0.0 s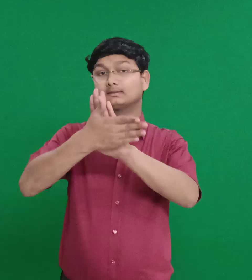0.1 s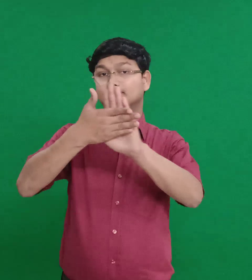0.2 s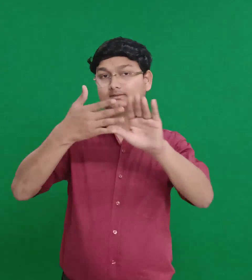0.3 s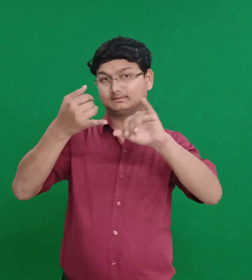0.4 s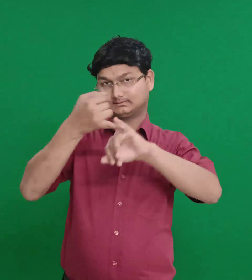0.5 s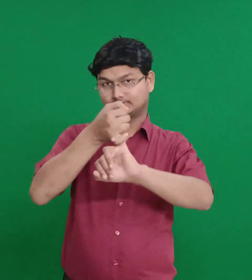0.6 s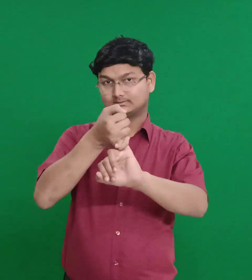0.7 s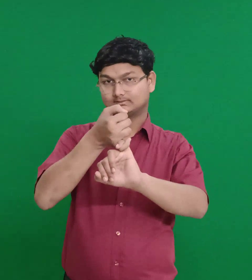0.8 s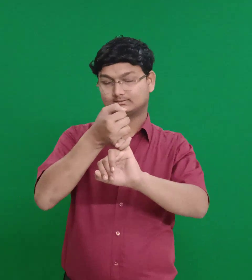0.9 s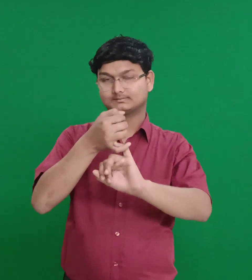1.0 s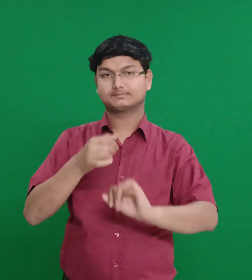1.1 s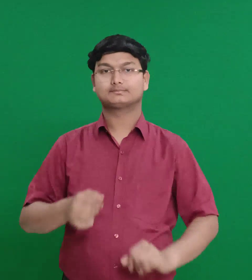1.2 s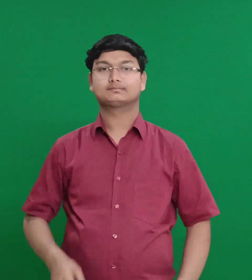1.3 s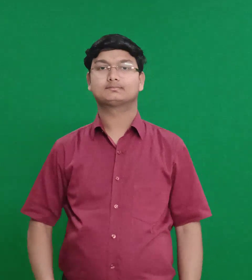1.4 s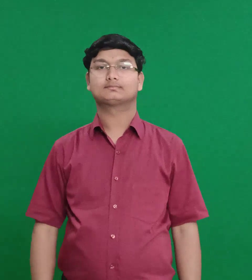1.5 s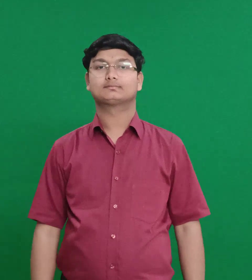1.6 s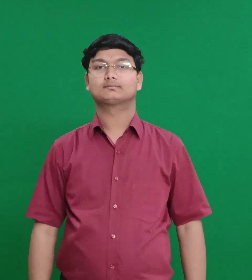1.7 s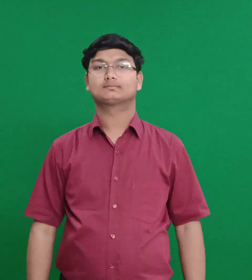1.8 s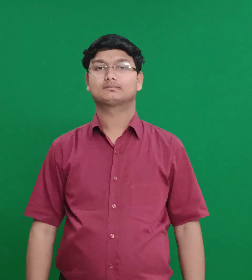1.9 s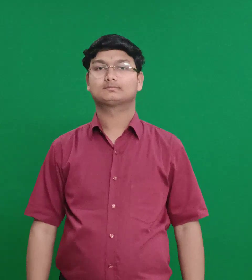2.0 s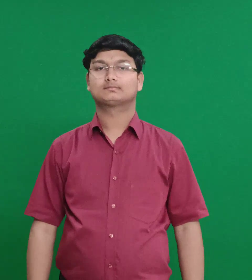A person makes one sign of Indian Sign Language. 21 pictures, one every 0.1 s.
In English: hierapolis
